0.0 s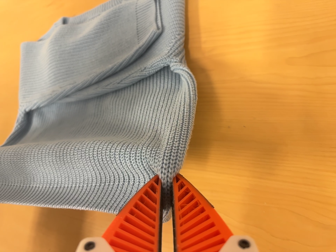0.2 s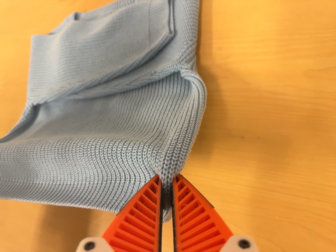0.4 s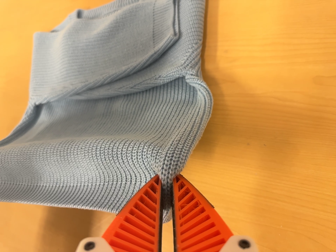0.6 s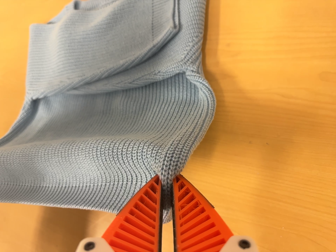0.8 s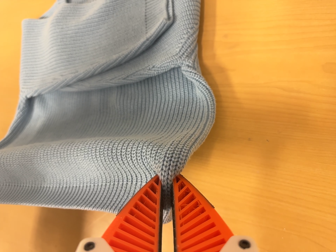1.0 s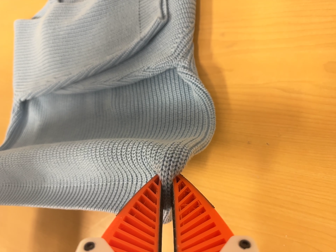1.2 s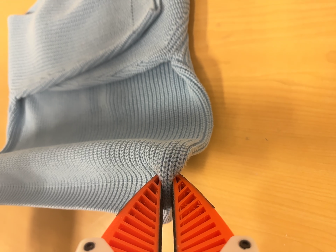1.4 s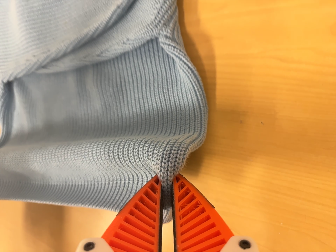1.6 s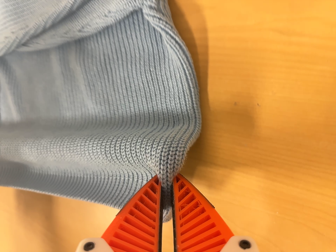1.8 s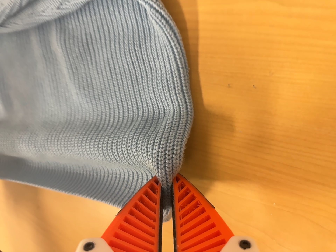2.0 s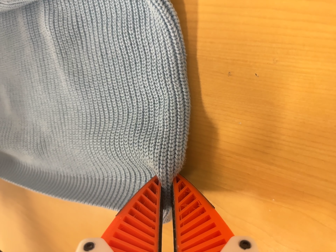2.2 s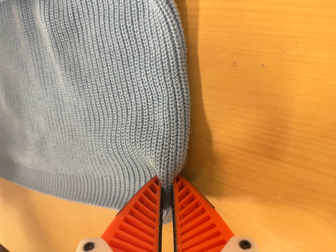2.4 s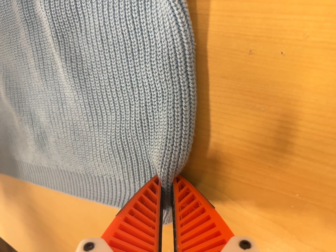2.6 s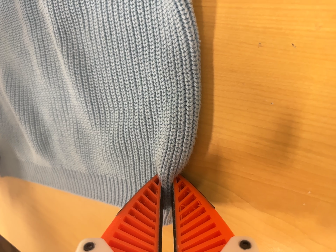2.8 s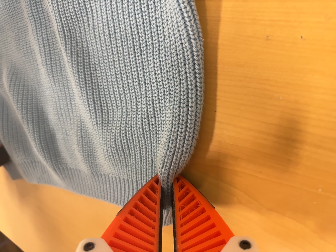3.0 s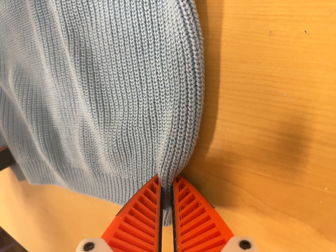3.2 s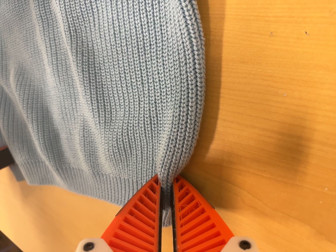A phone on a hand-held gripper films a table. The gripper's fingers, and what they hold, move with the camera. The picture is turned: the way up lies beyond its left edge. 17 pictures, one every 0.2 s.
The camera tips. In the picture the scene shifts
upward.
The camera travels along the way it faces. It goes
forward.
0.0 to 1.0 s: The camera travels toward the top of its view and forward, about 8 cm.
1.0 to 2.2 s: The camera travels forward and to its right, about 10 cm, so what stands in front looms larger. Its aim tips toward the bottom of its view by about 20 degrees, and the scene shifts upward.
2.2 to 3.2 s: The camera shifts only a little, or ends up much as it began.
The film runs backward here.
